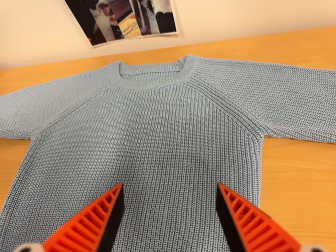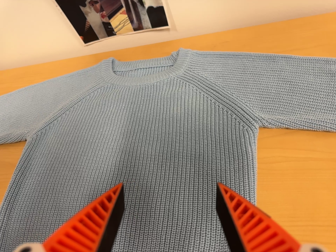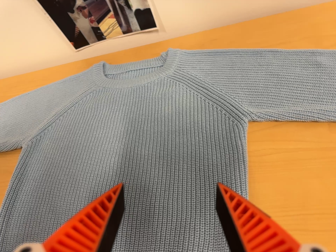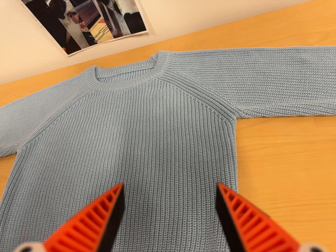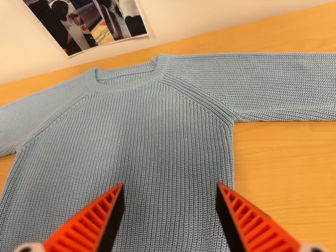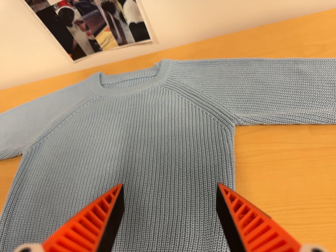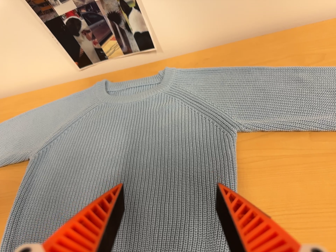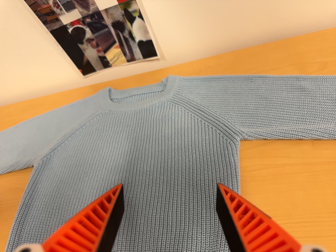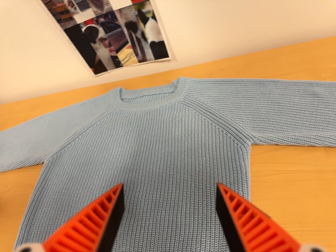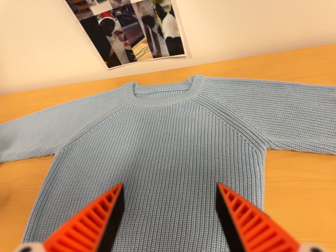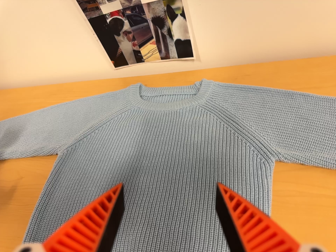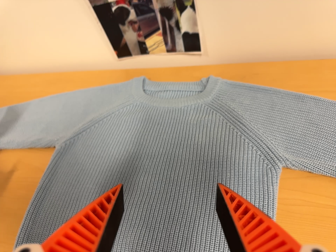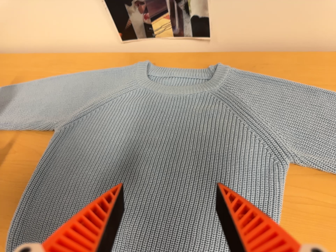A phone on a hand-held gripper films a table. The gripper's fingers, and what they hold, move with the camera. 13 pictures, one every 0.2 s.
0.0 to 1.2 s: The camera shifts only a little, or ends up much as it began.
1.2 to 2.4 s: The camera travels to its left, forward and toward the top of its view, about 8 cm, so close, fixed things drift to the right. It rolls about its line of sight by about 15 degrees, and the scene rotates clockwise.
The film runs backward here.
